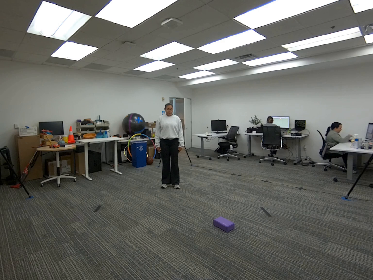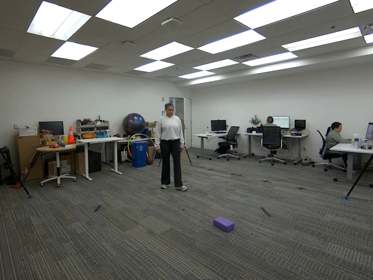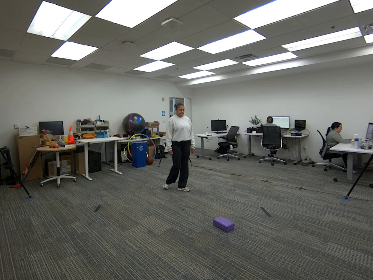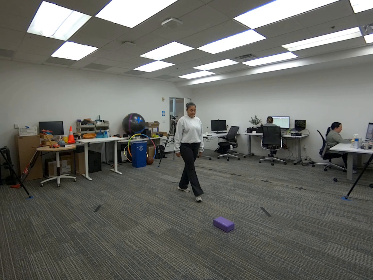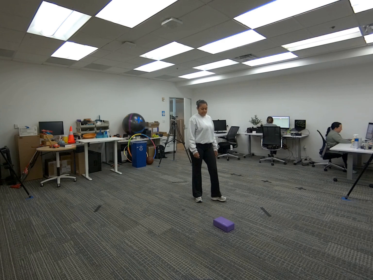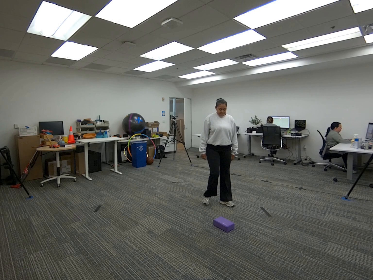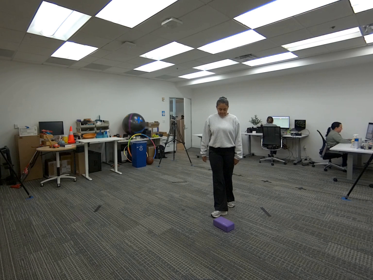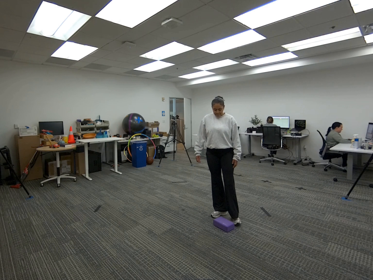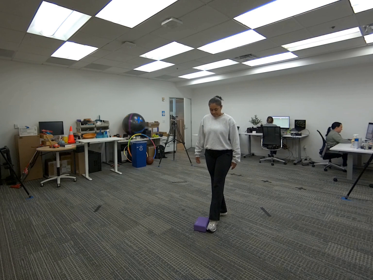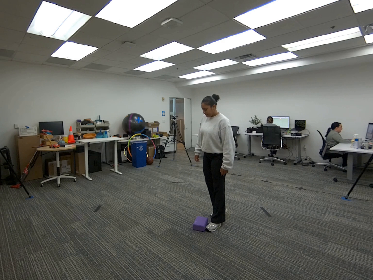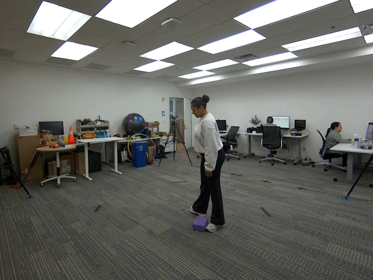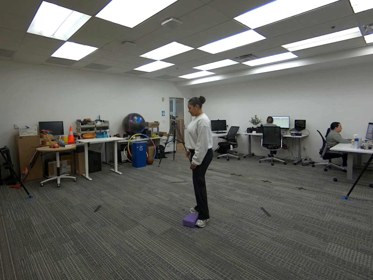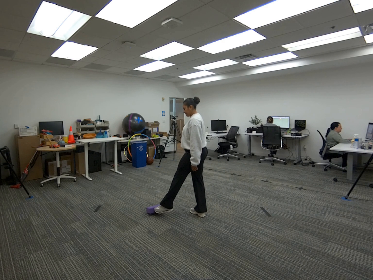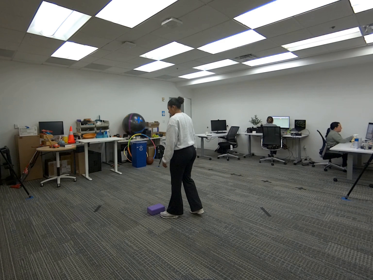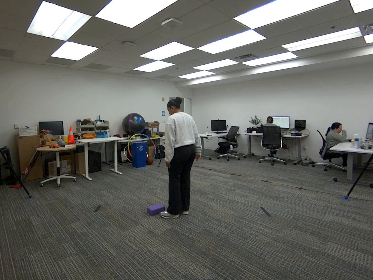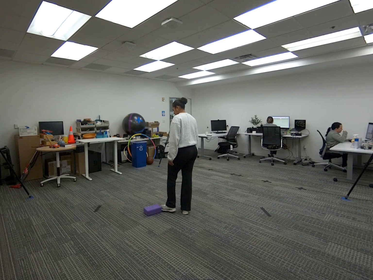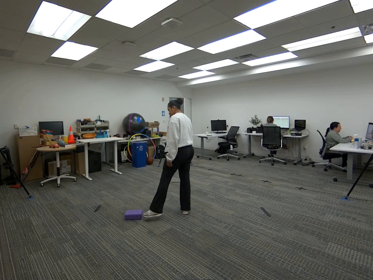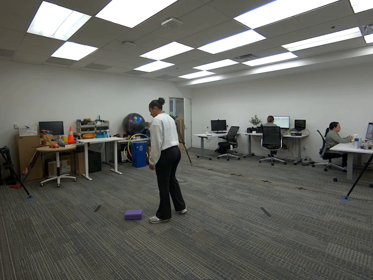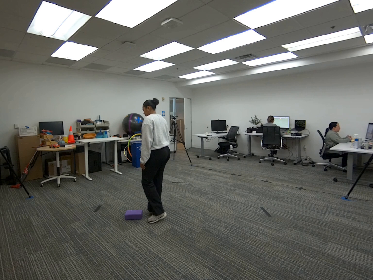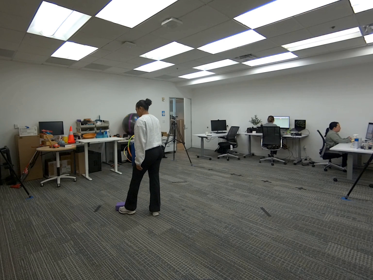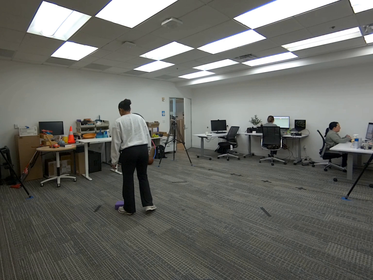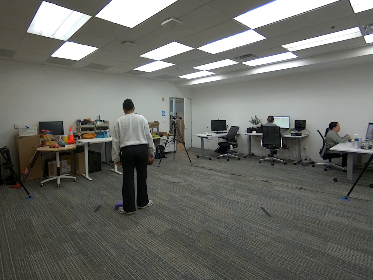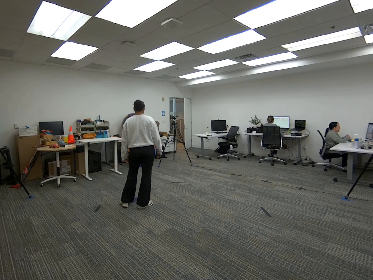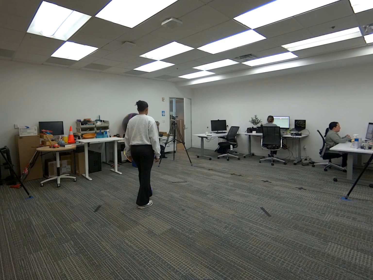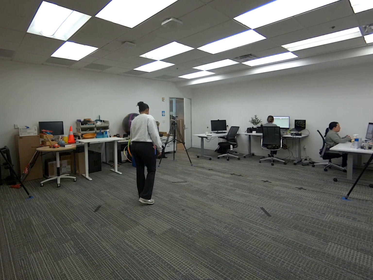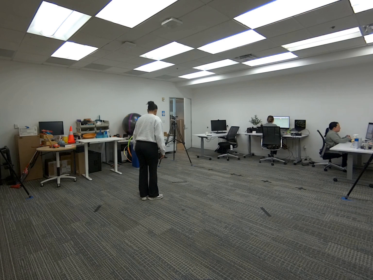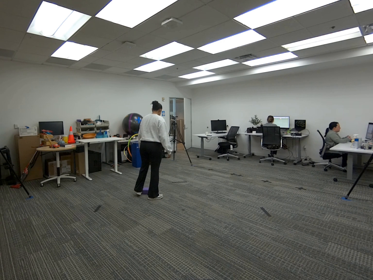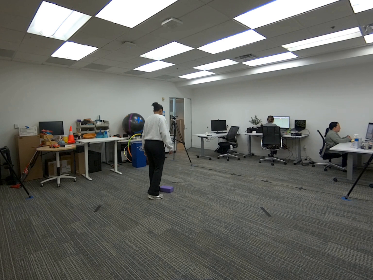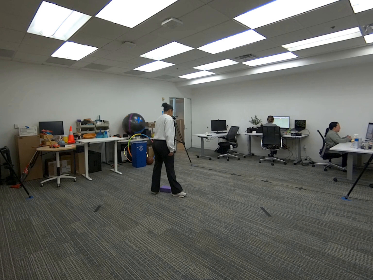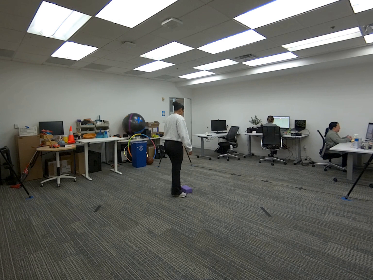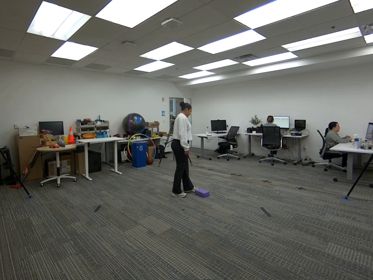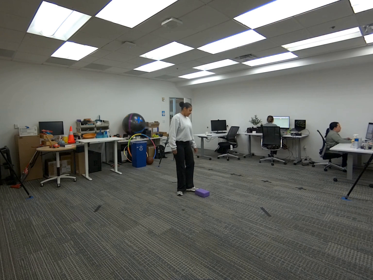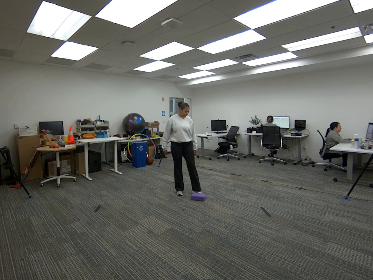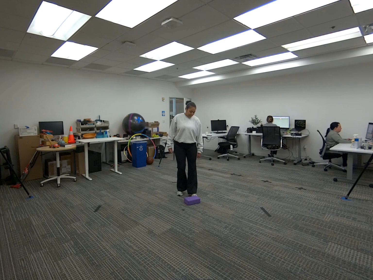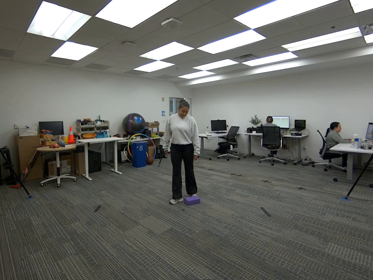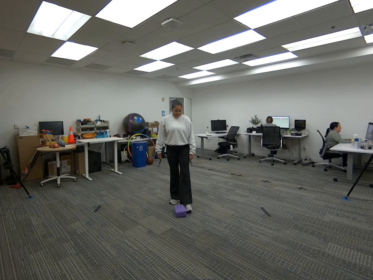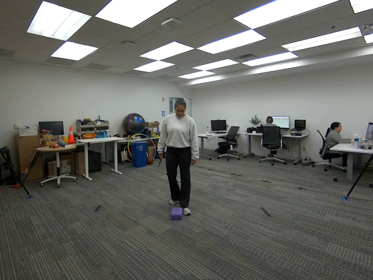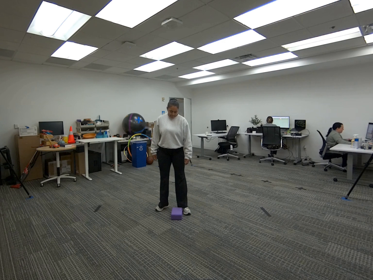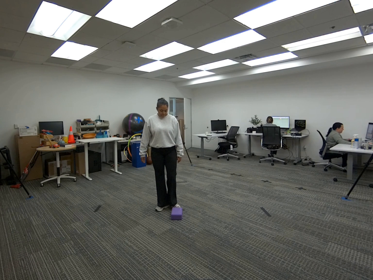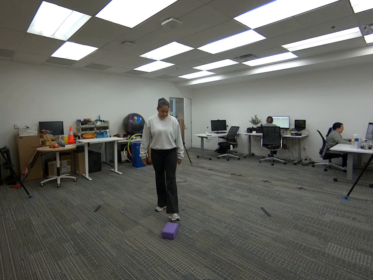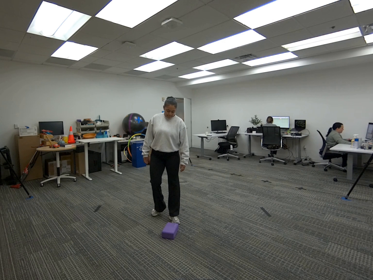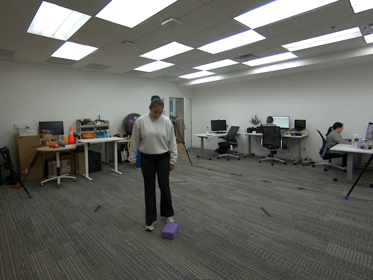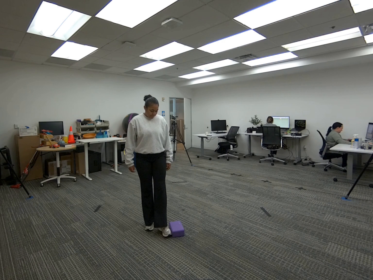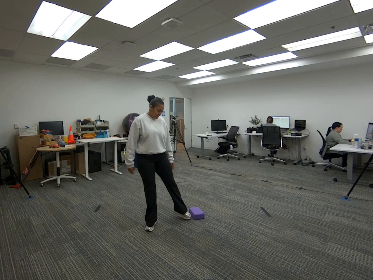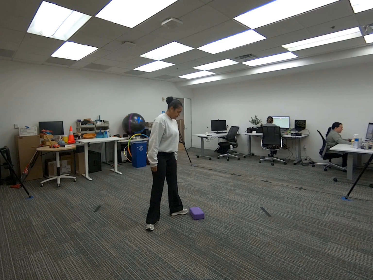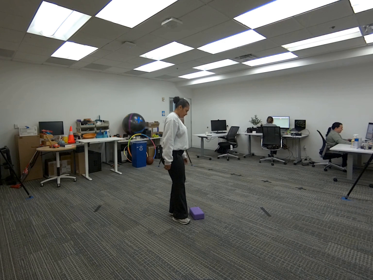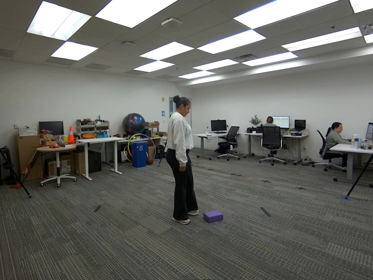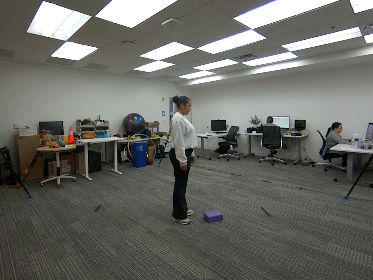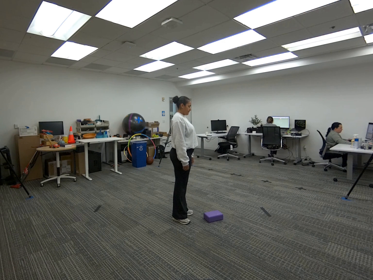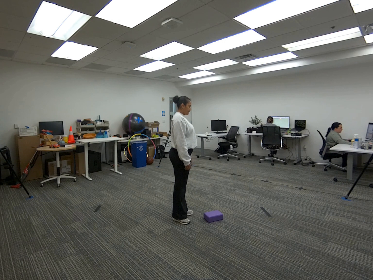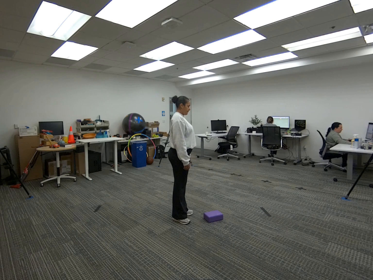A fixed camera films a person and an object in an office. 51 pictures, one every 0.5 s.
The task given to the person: Walk over to the yoga block on the floor and using your left foot push the yoga block within the bounding area.
